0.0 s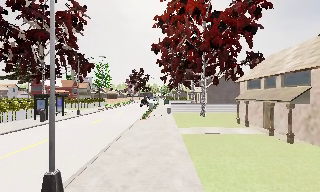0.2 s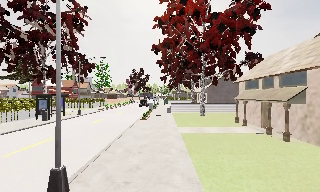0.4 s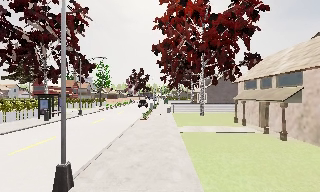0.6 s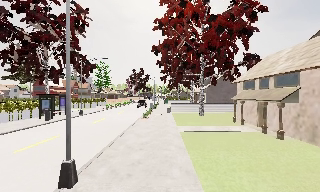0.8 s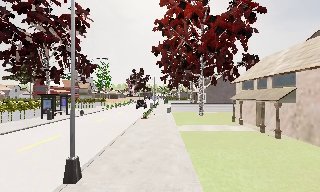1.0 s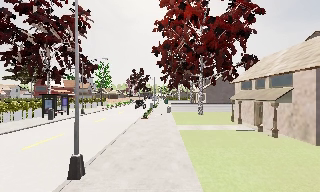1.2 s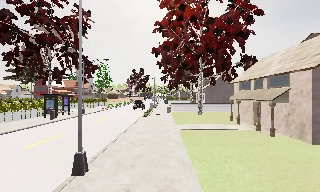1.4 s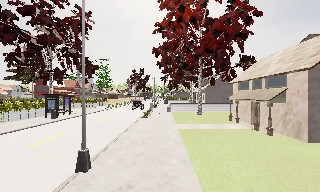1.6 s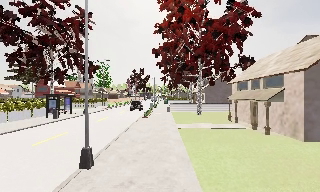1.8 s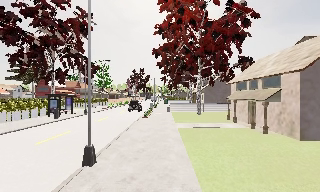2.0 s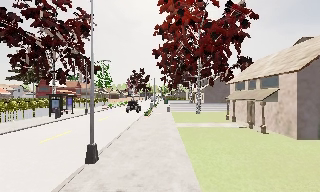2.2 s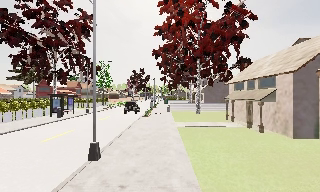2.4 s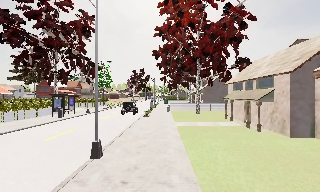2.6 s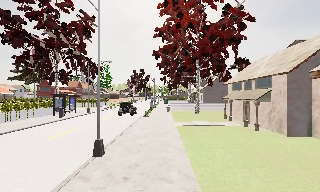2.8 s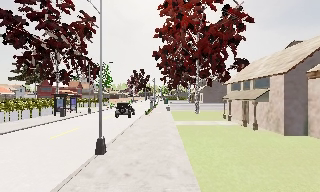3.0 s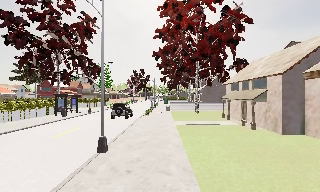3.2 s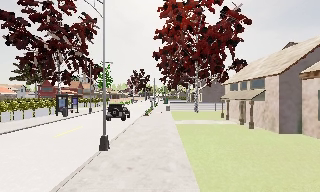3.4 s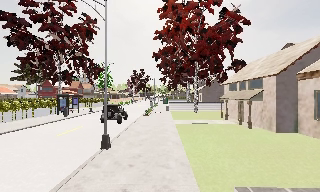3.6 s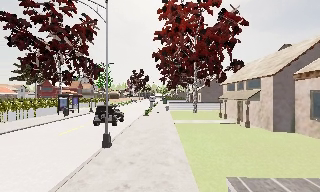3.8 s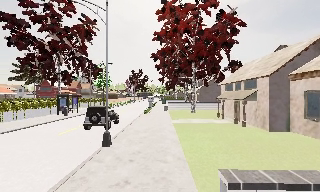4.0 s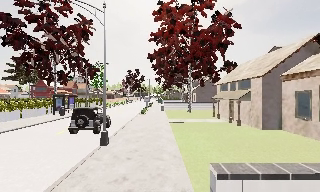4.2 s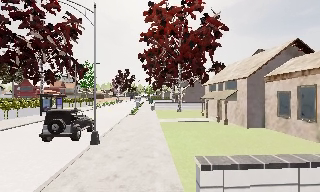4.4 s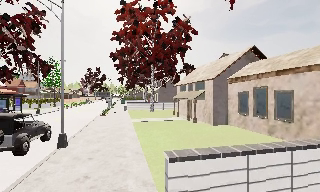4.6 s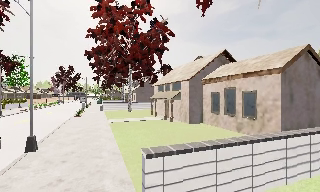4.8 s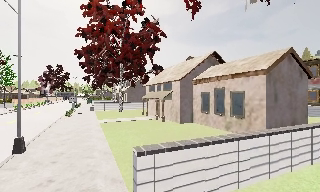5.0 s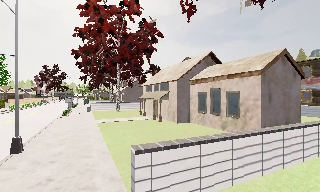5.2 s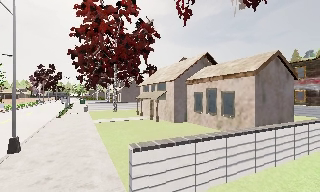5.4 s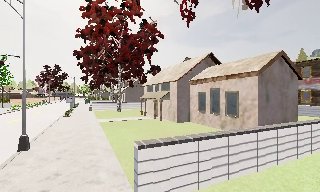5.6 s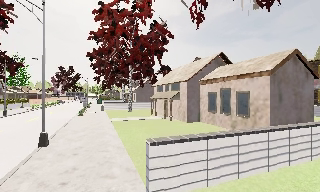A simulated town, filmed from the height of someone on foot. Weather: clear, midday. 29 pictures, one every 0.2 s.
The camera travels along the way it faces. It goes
backward.
0.0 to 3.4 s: The camera travels backward, about 4 m, so what stands in front gets smaller.
3.4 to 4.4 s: The camera pans to its right, which is clockwise from overhead, by about 15 degrees. It travels backward, about 1 m, so what stands in front gets smaller.
4.4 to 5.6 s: The camera travels backward, about 1 m, so what stands in front gets smaller.
The film runs backward here.
